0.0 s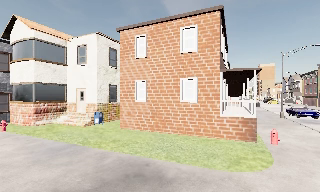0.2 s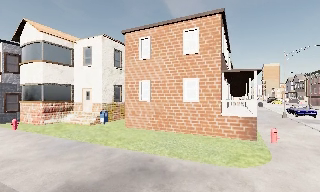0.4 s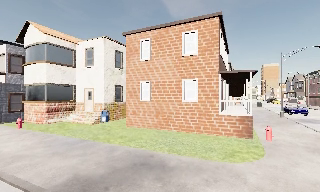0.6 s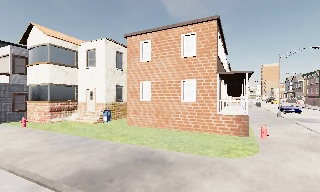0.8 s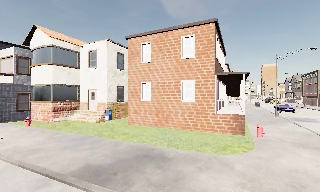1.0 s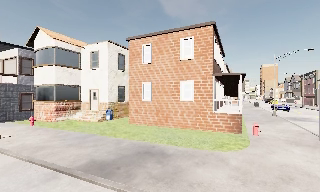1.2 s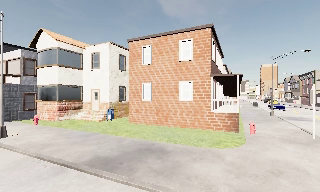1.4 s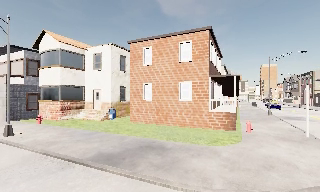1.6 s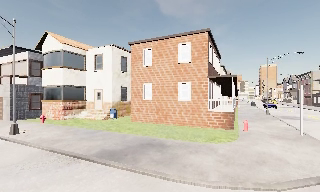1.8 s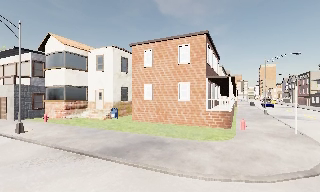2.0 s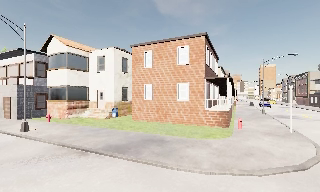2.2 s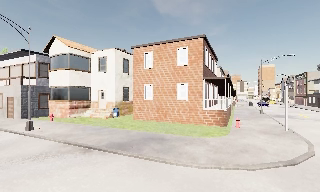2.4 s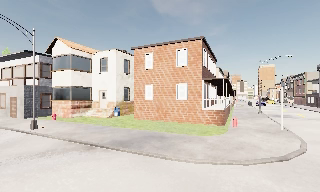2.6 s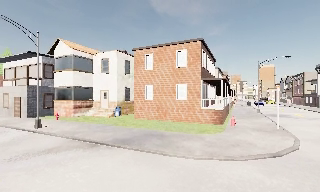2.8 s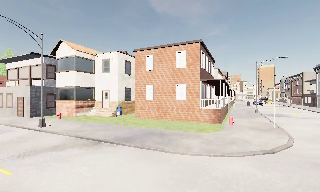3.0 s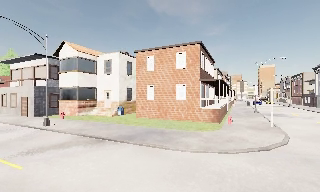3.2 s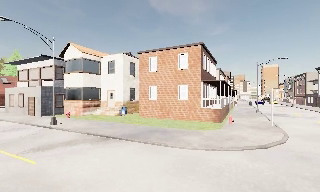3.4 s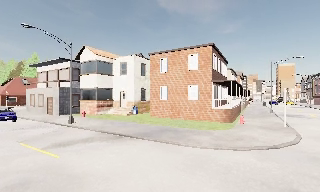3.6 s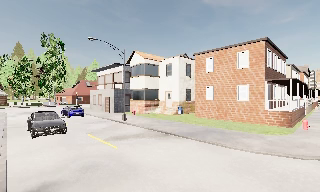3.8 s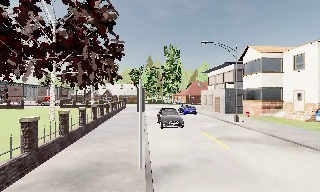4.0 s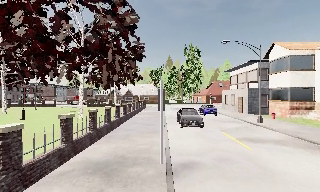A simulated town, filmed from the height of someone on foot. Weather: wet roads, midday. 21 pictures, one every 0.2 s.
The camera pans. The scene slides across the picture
to the right.
The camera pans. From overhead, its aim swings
counterclockwise.
0.0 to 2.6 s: The camera travels backward, about 5 m, so what stands in front gets smaller.
2.6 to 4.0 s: The scene slides to the right, as the camera pans about 65 degrees to its left. It travels backward, about 2.5 m.
The film runs backward here.
